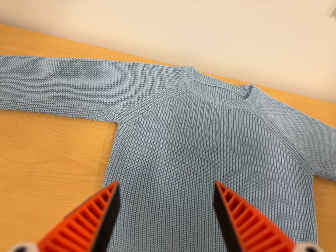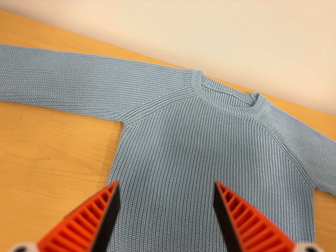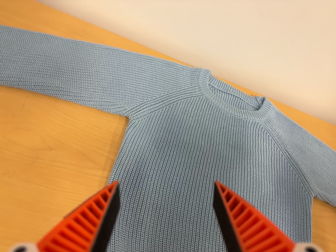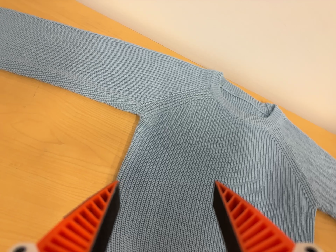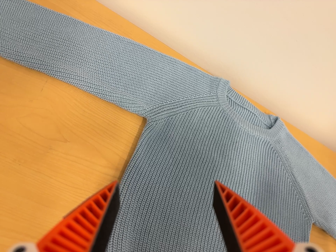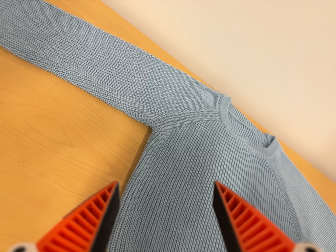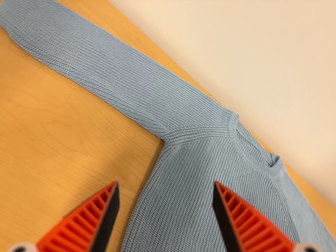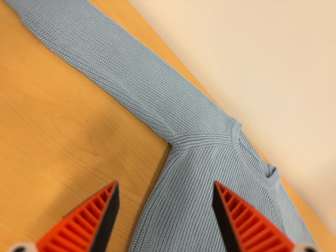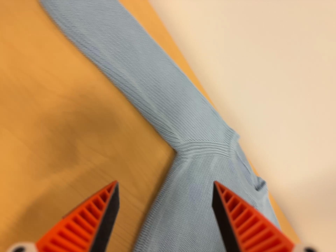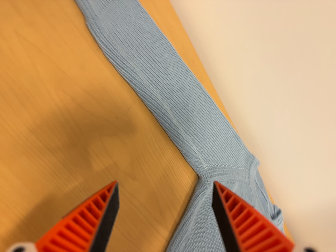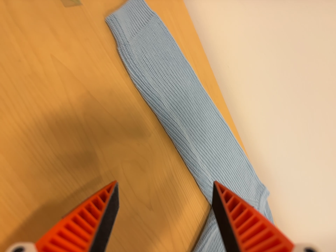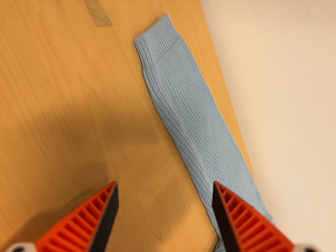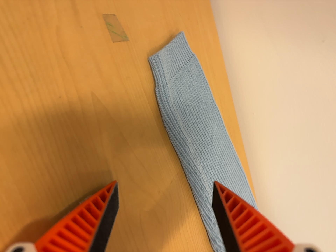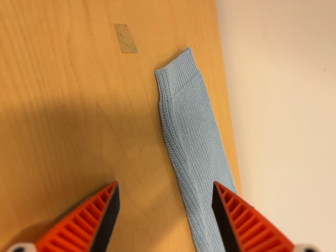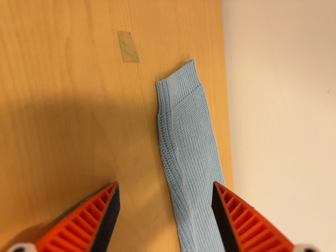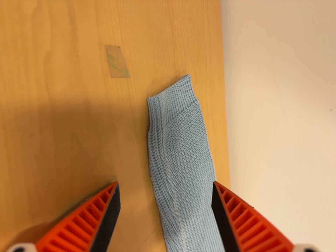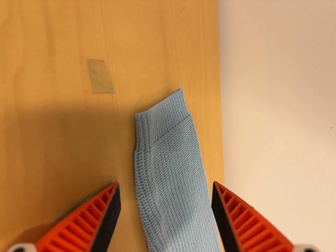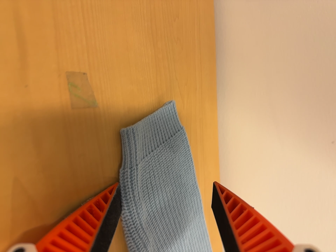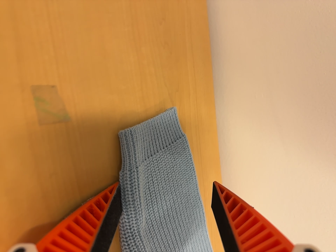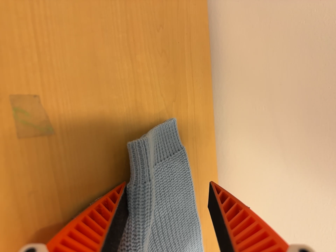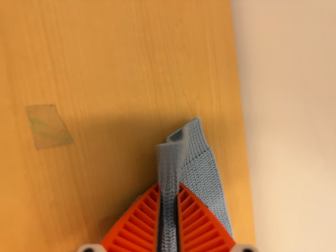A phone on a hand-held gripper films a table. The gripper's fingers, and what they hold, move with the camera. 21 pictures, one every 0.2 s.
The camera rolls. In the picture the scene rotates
clockwise.
0.0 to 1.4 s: The camera pans to its right by about 15 degrees. It travels to its left, about 22 cm. It rolls about its line of sight by about 30 degrees, and the scene rotates clockwise.
1.4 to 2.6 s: The camera travels to its left and toward the top of its view, about 18 cm, so close, fixed things drift to the right. Its aim tips toward the top of its view by about 10 degrees, and the scene shifts downward. It rolls about its line of sight by about 30 degrees, and the scene rotates clockwise.
2.6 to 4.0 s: The camera travels forward, to its right and toward the top of its view, about 14 cm, so what stands in front looms larger.
The film runs forward here.
